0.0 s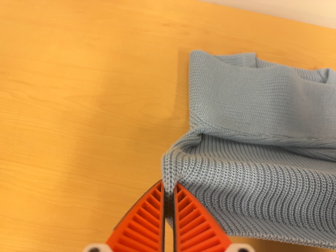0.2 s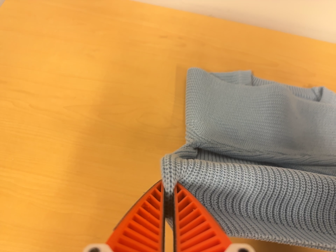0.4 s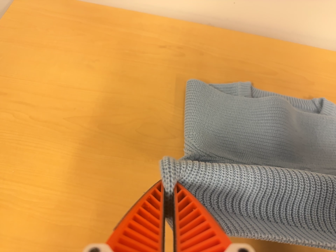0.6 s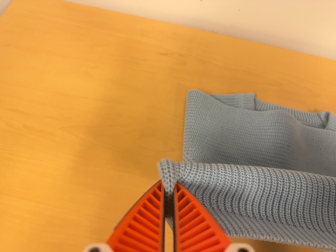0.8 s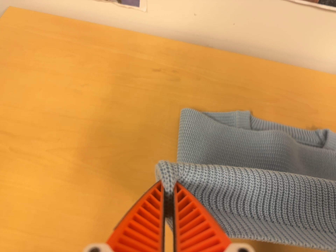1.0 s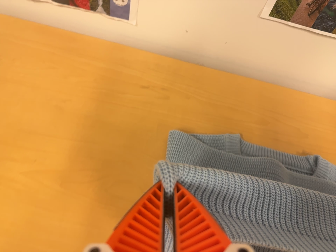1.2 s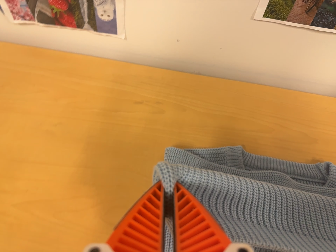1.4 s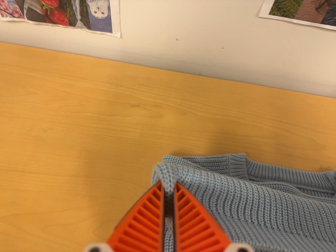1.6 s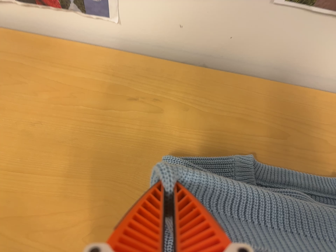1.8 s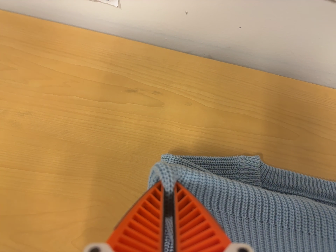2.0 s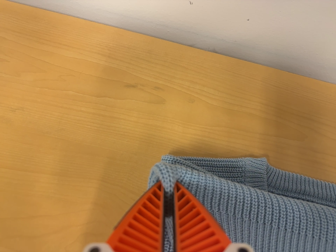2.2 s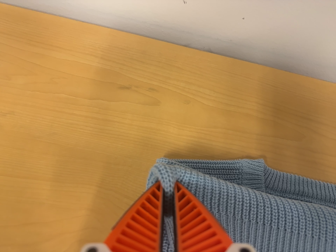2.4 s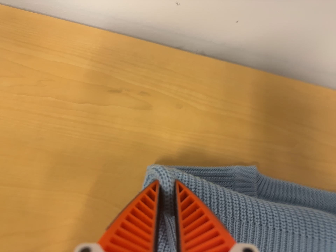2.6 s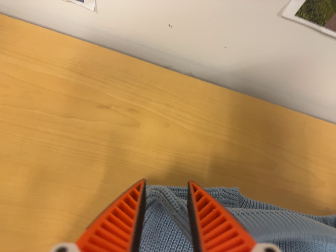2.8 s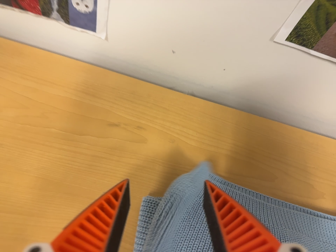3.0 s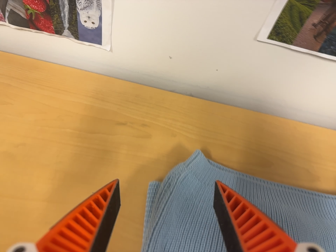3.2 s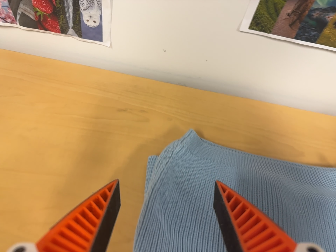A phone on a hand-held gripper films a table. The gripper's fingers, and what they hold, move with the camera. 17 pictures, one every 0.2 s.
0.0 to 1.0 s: The camera travels toward the top of its view, about 10 cm, so close, fixed things drift downward.
1.0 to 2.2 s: The camera travels forward and toward the top of its view, about 16 cm, so what stands in front looms larger.
2.2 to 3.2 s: The camera travels backward and toward the bottom of its view, about 10 cm, so what stands in front gets smaller. Its aim tips toward the top of its view by about 10 degrees.
The film runs forward here.
